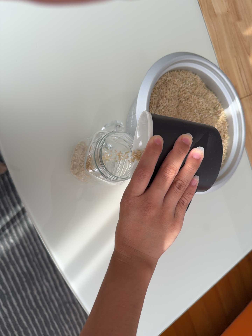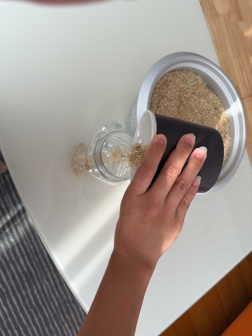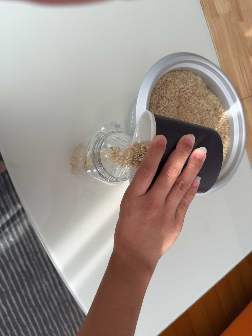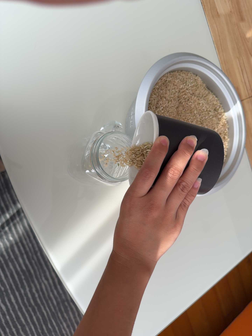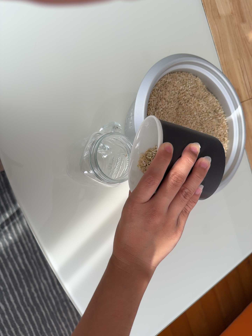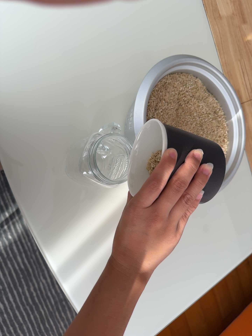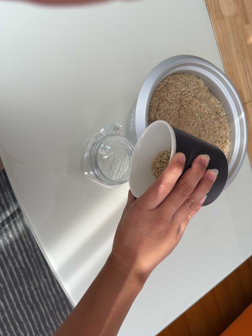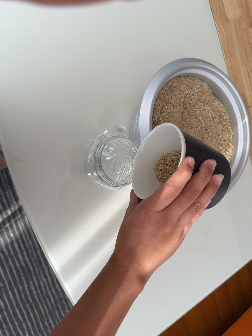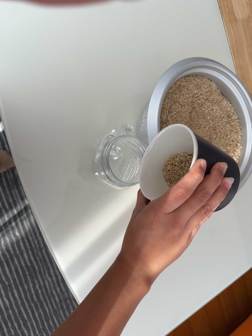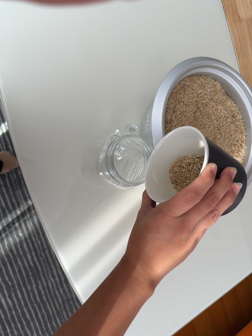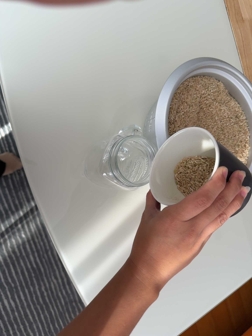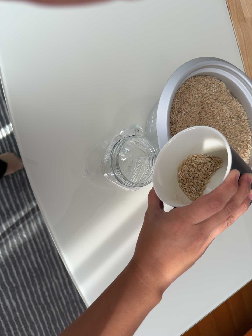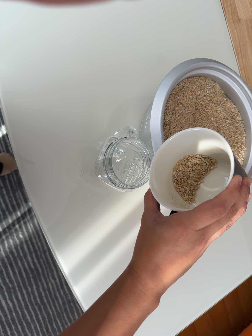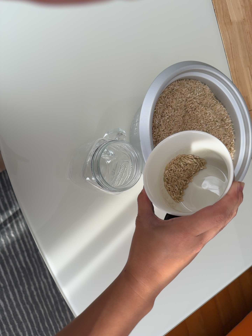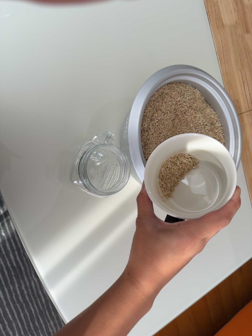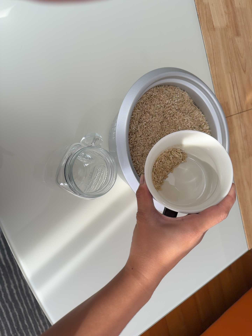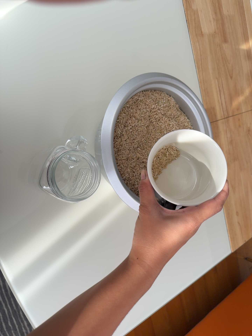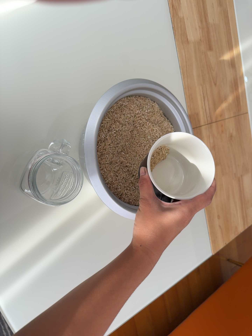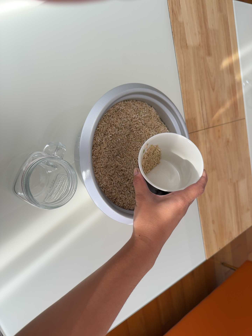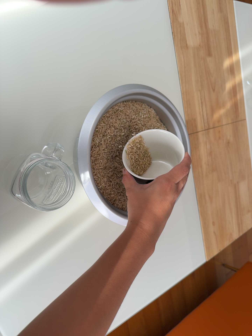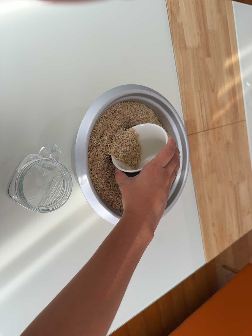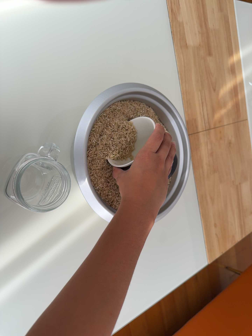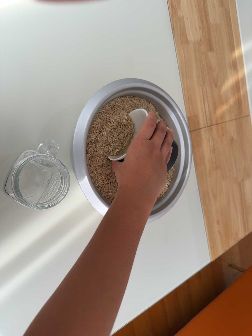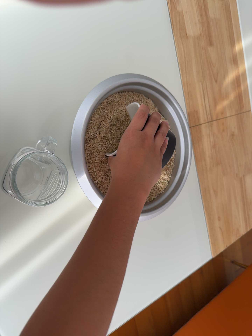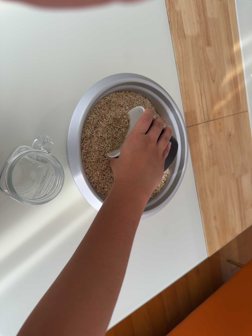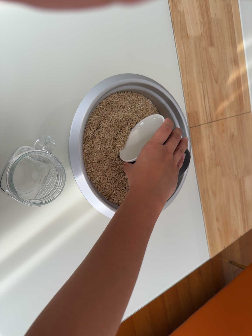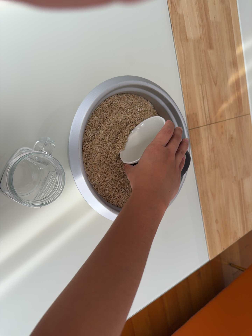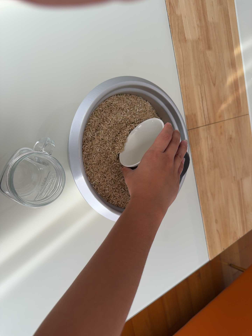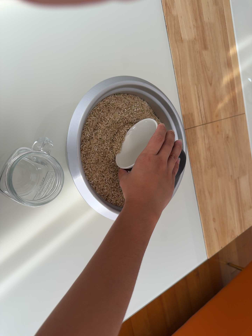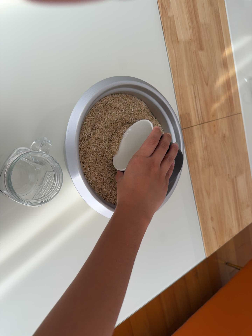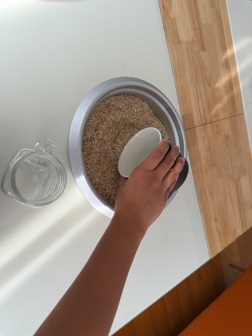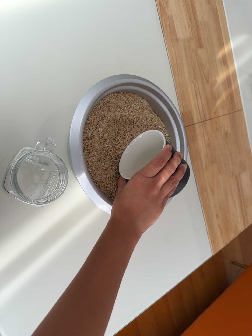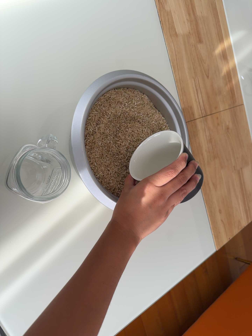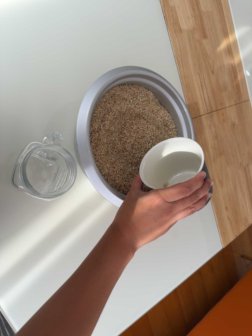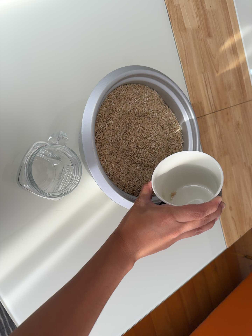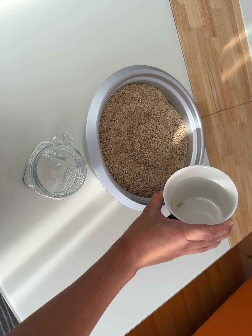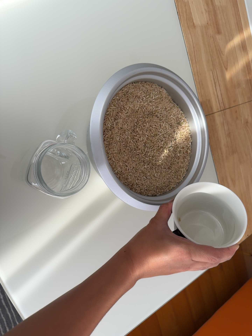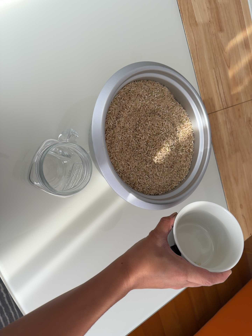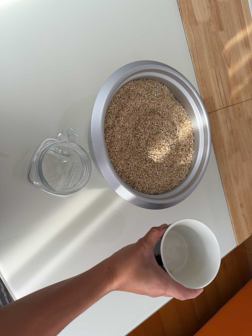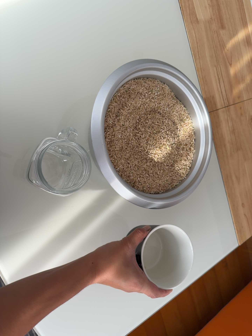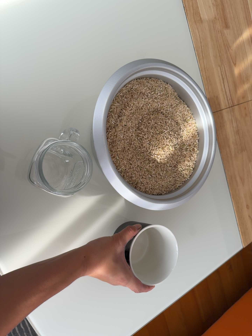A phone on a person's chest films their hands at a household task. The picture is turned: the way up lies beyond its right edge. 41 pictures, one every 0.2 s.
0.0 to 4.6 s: The camera travels to its right, about 8 cm, so close, fixed things drift to the left.
4.6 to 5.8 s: The camera keeps its place and its aim.
5.8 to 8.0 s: The camera shifts only a little, or ends up much as it began.
The film runs backward here.
